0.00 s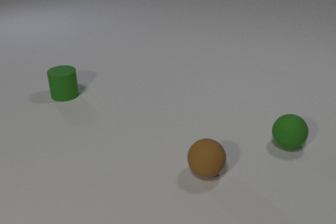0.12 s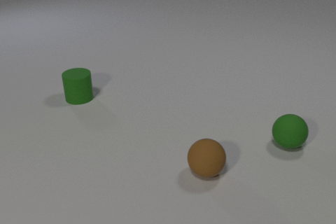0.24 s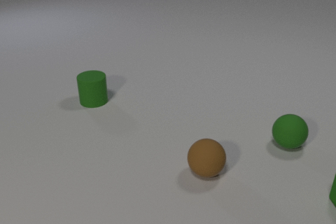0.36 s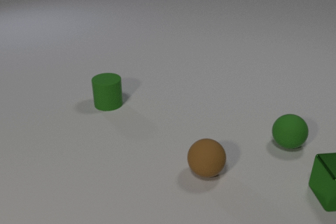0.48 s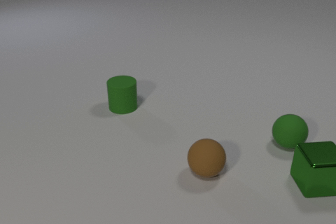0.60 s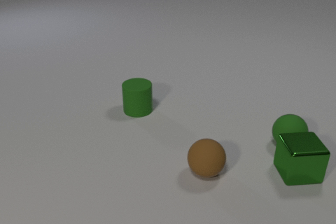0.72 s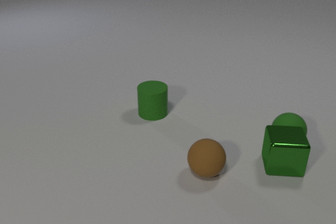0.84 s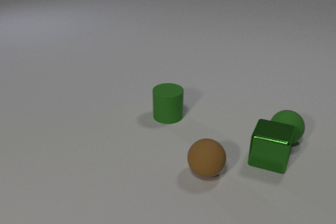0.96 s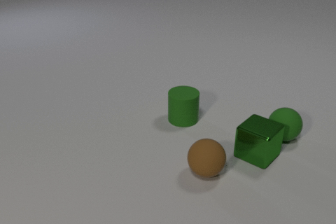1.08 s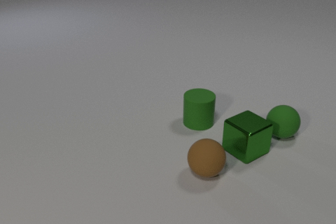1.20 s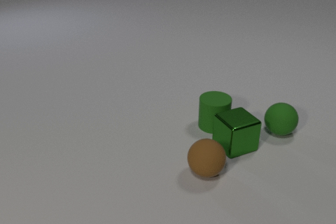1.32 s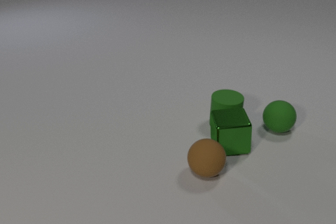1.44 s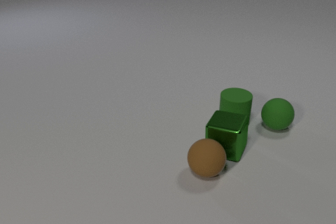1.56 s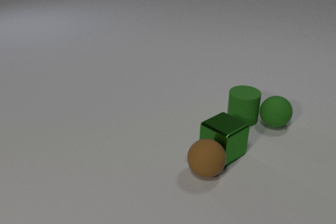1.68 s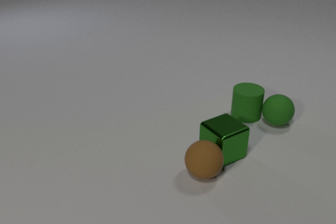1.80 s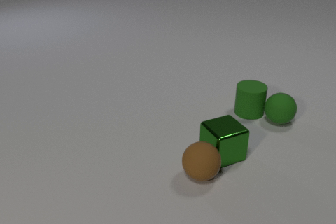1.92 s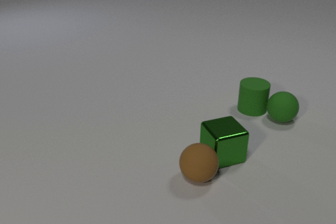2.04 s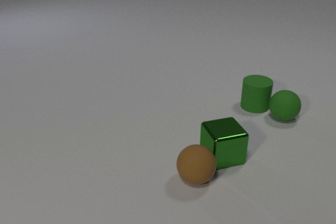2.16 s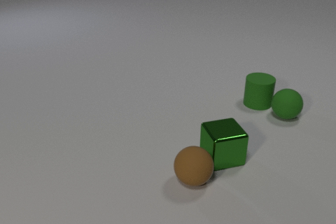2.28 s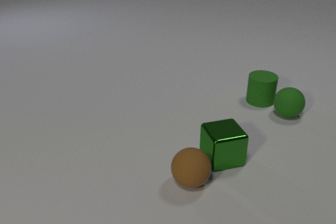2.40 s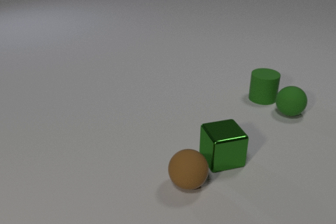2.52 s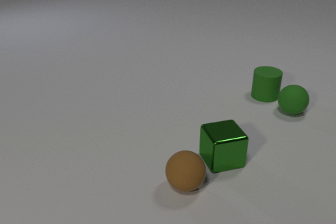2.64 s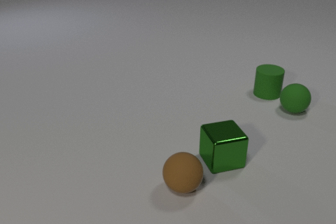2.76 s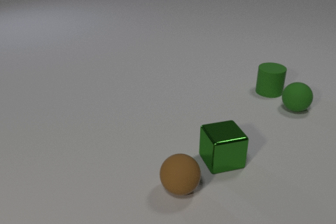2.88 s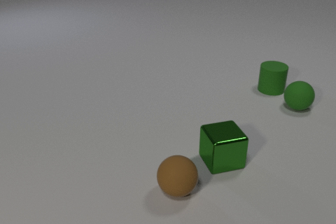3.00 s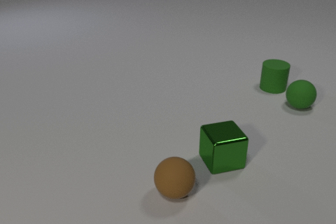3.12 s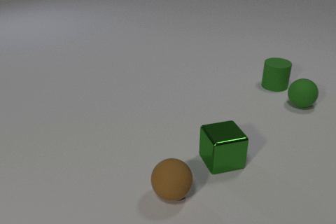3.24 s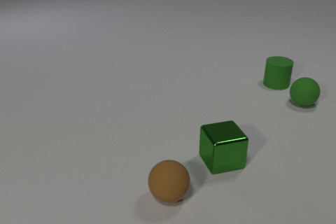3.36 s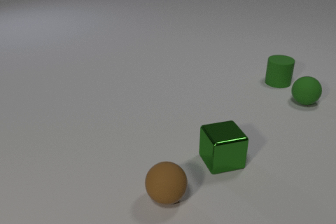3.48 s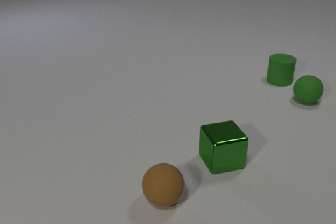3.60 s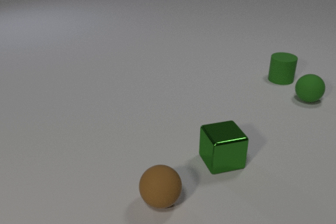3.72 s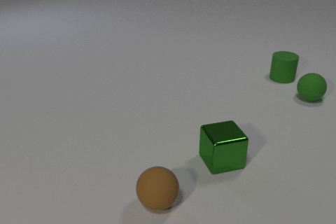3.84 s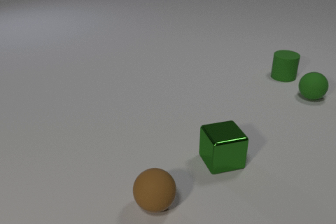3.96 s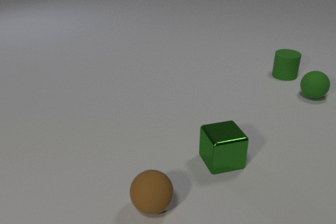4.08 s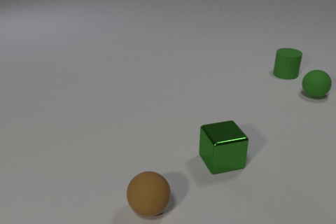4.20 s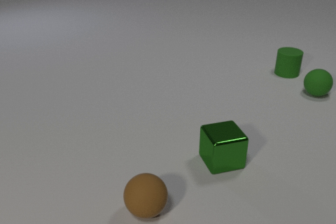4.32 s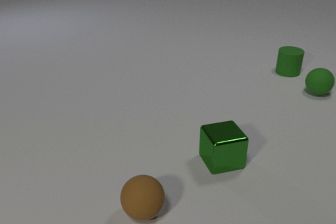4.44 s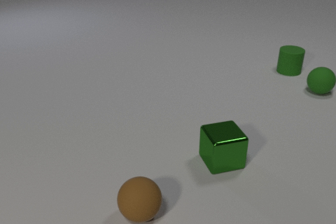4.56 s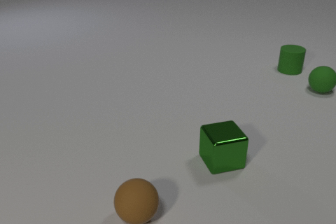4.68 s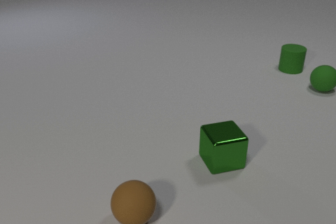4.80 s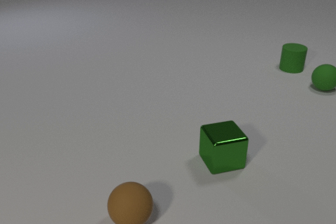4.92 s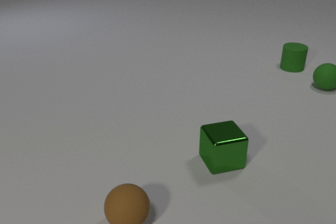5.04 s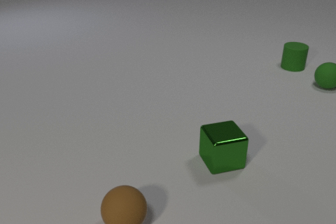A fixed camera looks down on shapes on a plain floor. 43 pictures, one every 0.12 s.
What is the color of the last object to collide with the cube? brown.
What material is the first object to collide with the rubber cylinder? metal.
Are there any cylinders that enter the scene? no.
0.00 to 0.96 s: The green metal cube comes in at the right edge, slides to the left and away from the camera, spins so that its near face slides to the left, clockwise seen from above. The green rubber cylinder slides to the right and toward the camera. The green rubber sphere rolls away from the camera. The green metal cube and the green rubber sphere collide.
0.96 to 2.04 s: The green metal cube slides to the left, spins clockwise seen from above by about 120 degrees, its near face sliding to the left. The green rubber cylinder slides to the right and away from the camera. The green rubber sphere rolls away from the camera. The brown rubber sphere rolls toward the camera and to the left. The green metal cube and the green rubber cylinder collide. The green metal cube and the brown rubber sphere collide. The green rubber cylinder and the green rubber sphere collide.
2.04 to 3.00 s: The green rubber cylinder slides away from the camera. The green rubber sphere rolls away from the camera and to the right. The brown rubber sphere rolls toward the camera and to the left.
3.00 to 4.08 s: The green rubber cylinder slides away from the camera. The green rubber sphere rolls away from the camera and to the right. The brown rubber sphere rolls to the left and toward the camera.
4.08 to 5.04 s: The green rubber cylinder slides away from the camera. The green rubber sphere rolls away from the camera and to the right. The brown rubber sphere rolls to the left and toward the camera.
